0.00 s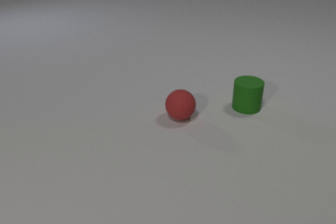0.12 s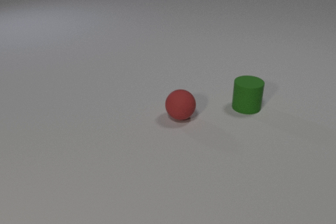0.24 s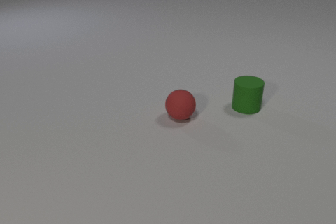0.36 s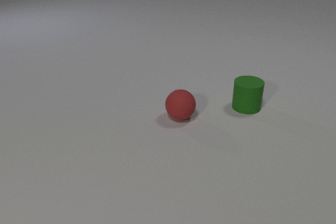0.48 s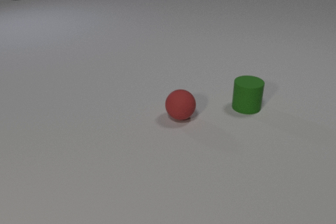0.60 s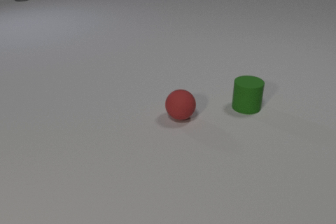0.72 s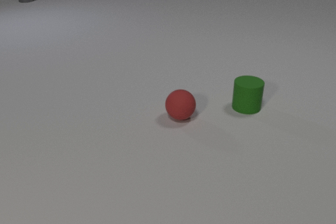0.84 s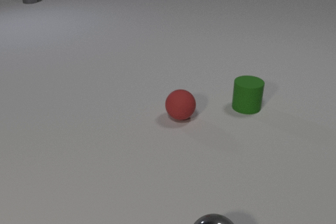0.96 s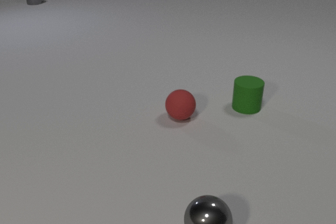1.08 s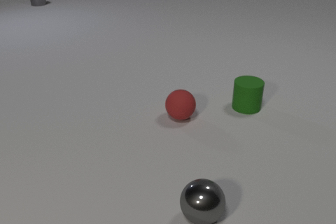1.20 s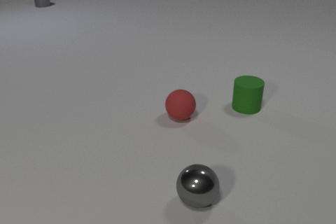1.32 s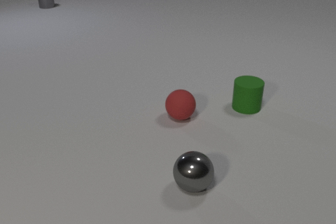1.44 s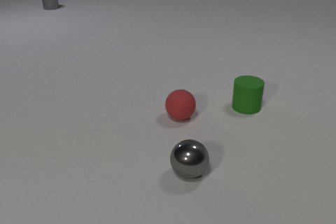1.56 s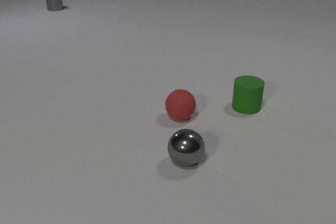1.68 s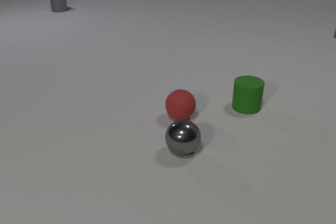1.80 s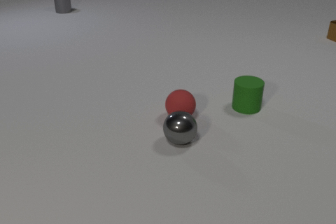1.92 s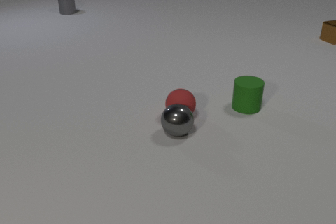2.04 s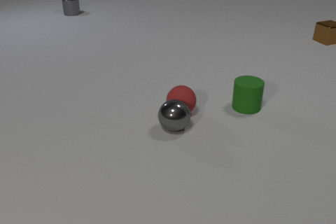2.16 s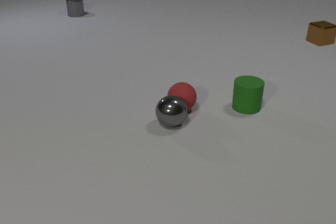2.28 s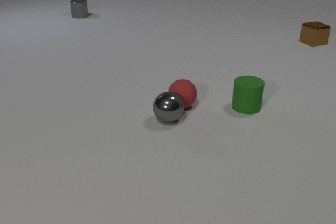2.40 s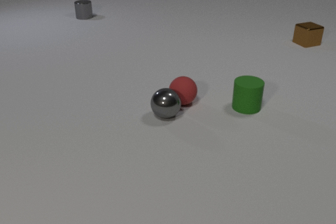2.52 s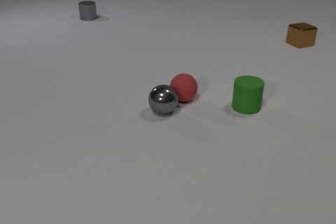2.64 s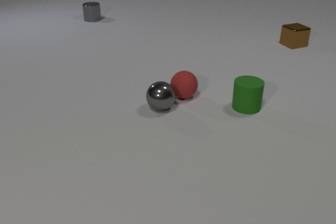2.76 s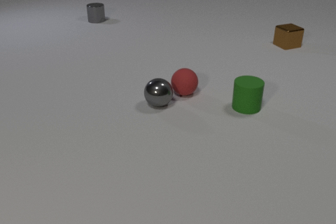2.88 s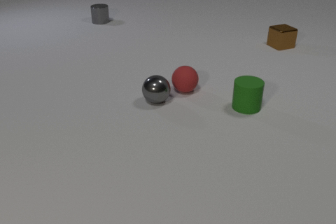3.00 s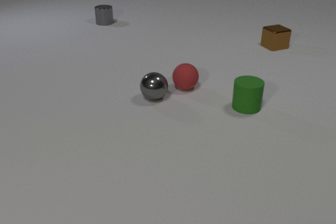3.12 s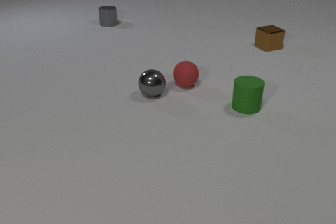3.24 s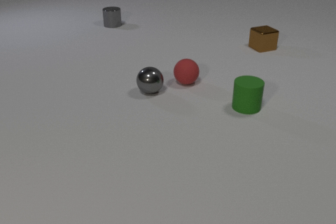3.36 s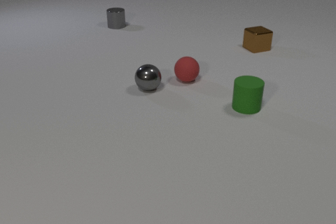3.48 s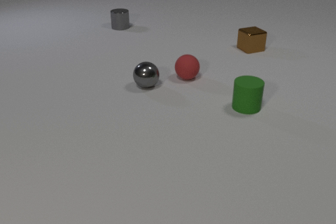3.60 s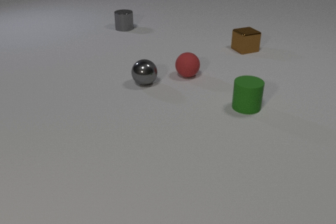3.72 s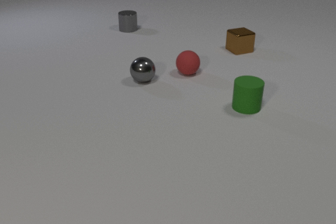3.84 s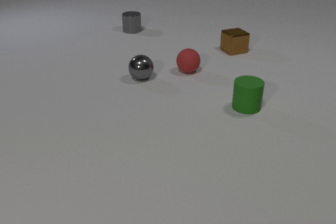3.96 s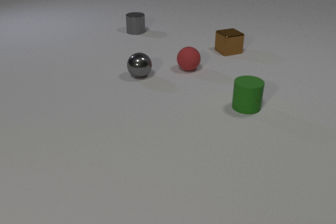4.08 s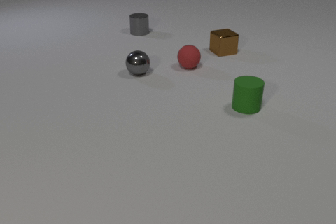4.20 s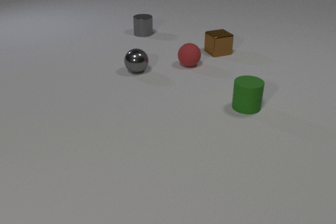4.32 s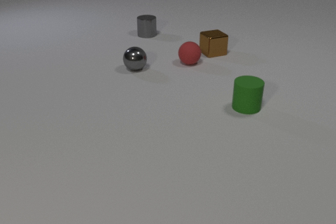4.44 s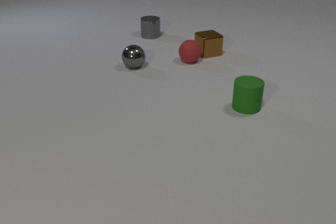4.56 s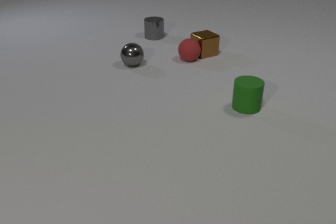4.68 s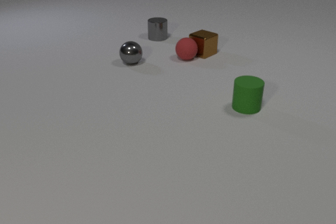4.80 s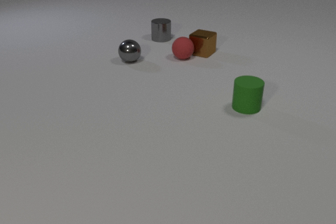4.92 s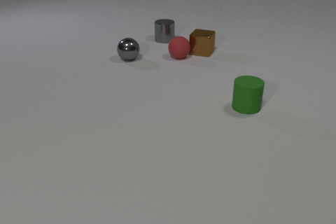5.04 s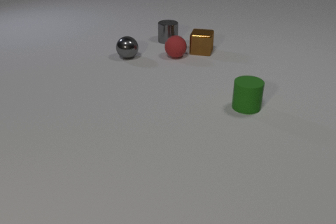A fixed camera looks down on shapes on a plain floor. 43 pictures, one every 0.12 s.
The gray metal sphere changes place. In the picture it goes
away from the camera.
The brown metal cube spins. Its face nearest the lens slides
to the right.
0.00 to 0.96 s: The gray metal sphere comes in at the bottom edge, rolls away from the camera. The gray metal cylinder comes in at the top edge, slides toward the camera and to the right.
0.96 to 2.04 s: The gray metal sphere rolls away from the camera. The red rubber sphere rolls away from the camera. The brown metal cube comes in at the right edge, slides to the left and toward the camera. The gray metal cylinder slides toward the camera and to the right. The gray metal sphere and the red rubber sphere collide.
2.04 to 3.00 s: The gray metal sphere rolls away from the camera. The red rubber sphere rolls away from the camera. The brown metal cube slides to the left and toward the camera. The gray metal cylinder slides toward the camera and to the right.
3.00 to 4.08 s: The gray metal sphere rolls away from the camera. The red rubber sphere rolls away from the camera. The brown metal cube slides to the left and toward the camera. The gray metal cylinder slides toward the camera and to the right.
4.08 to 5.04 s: The gray metal sphere rolls away from the camera. The red rubber sphere rolls away from the camera and to the left. The brown metal cube slides to the left, spins so that its near face slides to the right, counterclockwise seen from above. The gray metal cylinder slides to the right and toward the camera. The red rubber sphere and the brown metal cube collide.
Are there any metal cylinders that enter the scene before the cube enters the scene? yes.
Are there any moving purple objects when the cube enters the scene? no.
How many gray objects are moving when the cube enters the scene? 2.
